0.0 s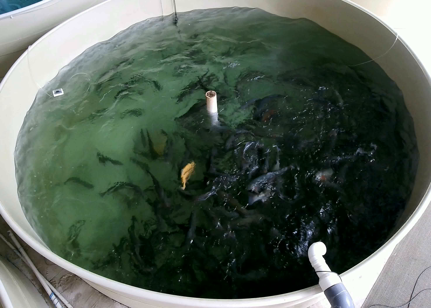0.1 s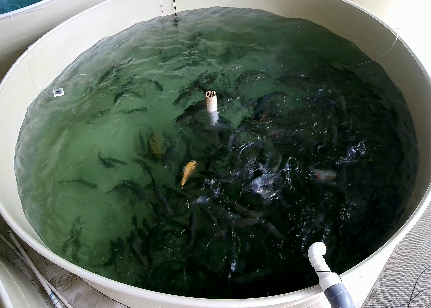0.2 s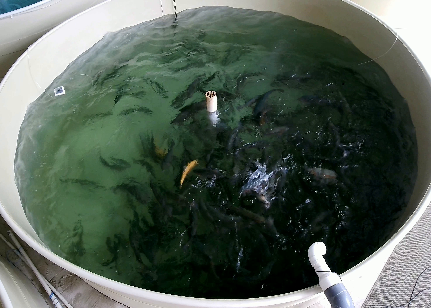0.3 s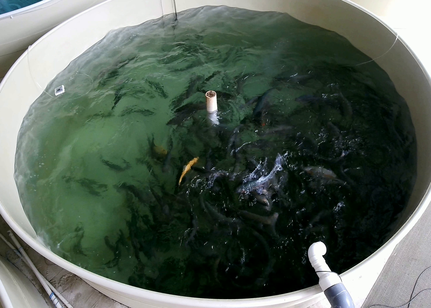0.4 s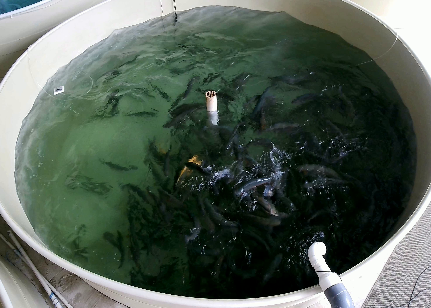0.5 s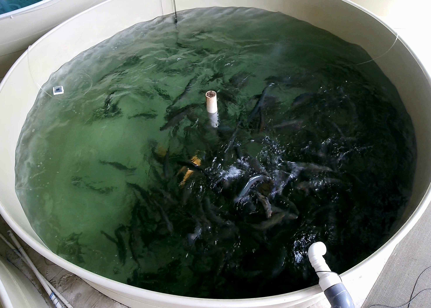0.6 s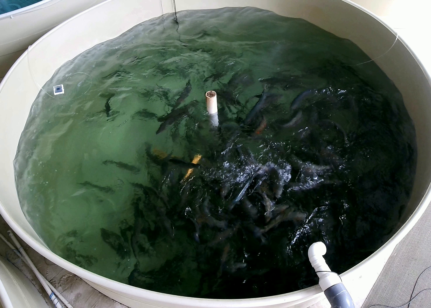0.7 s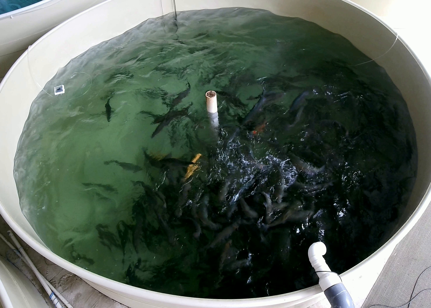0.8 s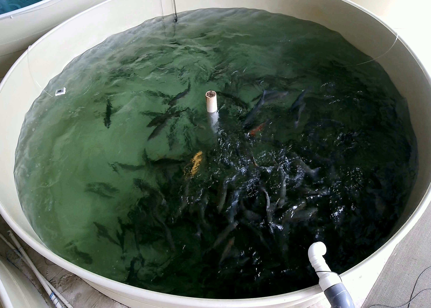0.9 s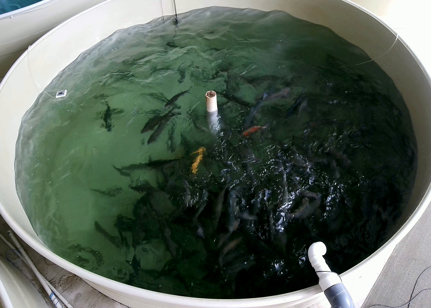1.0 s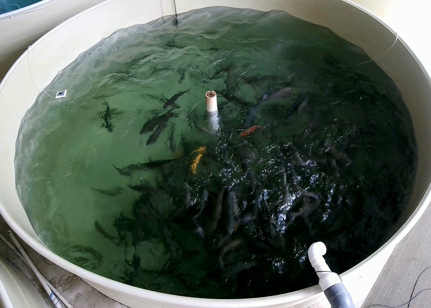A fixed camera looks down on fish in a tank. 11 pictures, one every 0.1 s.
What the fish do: Weak feeding.
